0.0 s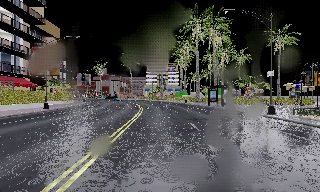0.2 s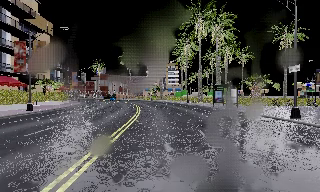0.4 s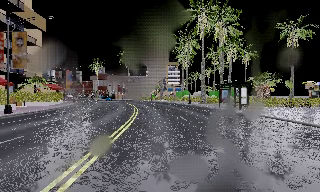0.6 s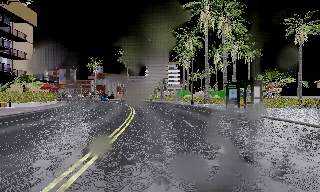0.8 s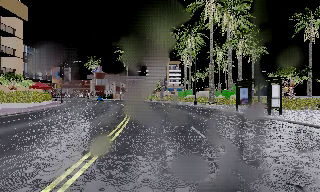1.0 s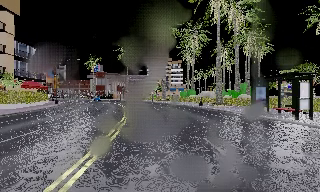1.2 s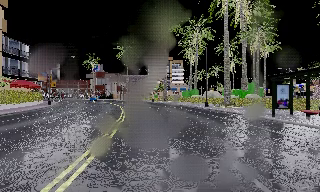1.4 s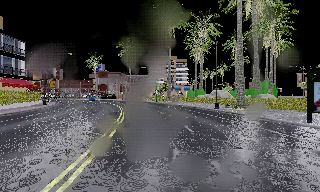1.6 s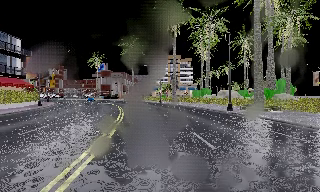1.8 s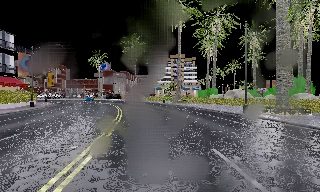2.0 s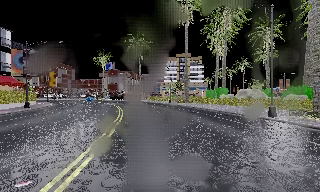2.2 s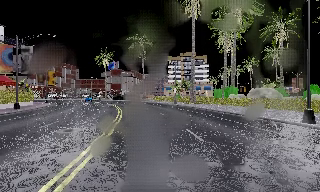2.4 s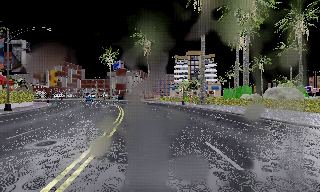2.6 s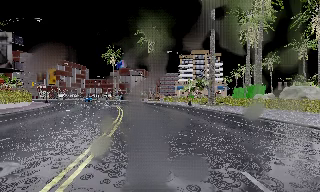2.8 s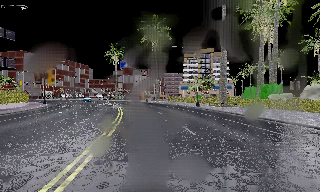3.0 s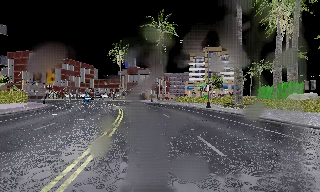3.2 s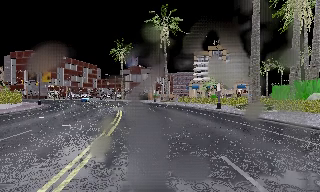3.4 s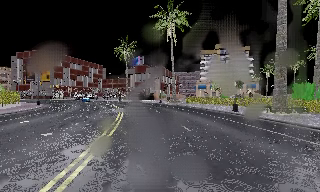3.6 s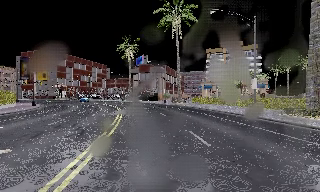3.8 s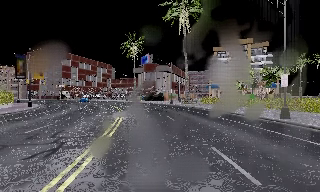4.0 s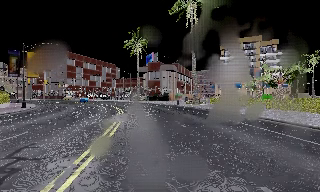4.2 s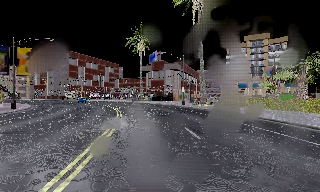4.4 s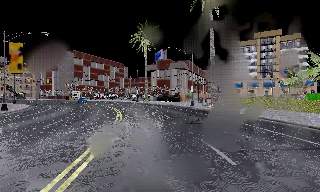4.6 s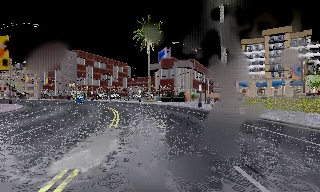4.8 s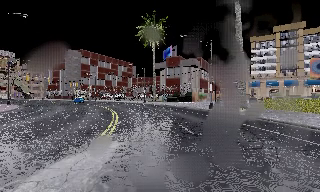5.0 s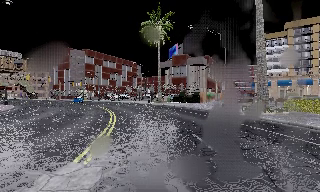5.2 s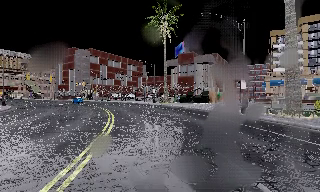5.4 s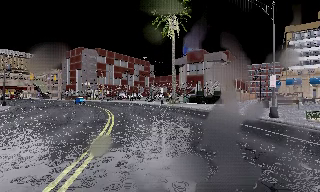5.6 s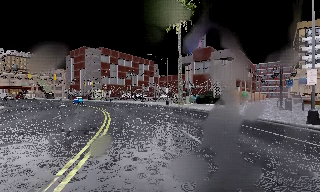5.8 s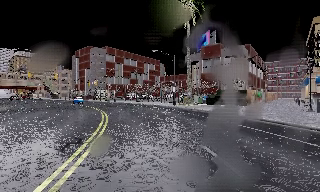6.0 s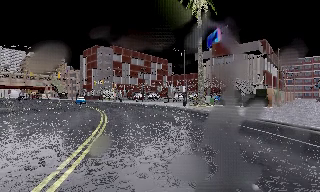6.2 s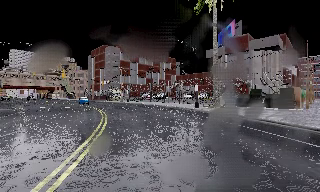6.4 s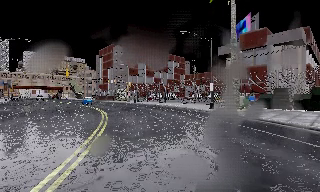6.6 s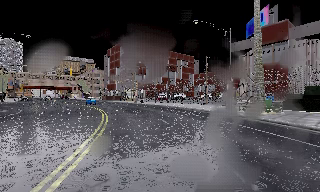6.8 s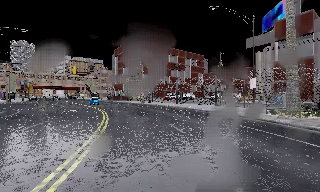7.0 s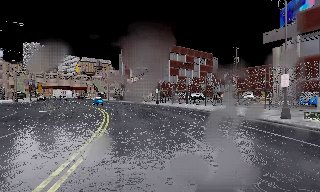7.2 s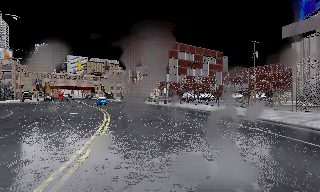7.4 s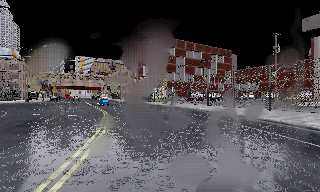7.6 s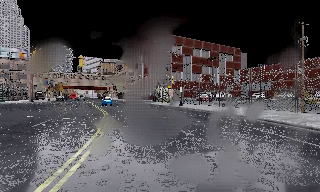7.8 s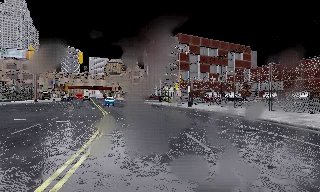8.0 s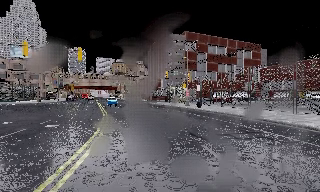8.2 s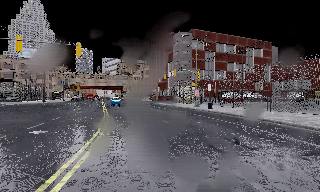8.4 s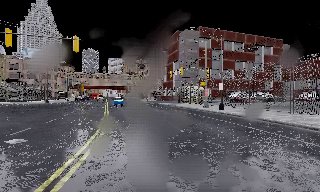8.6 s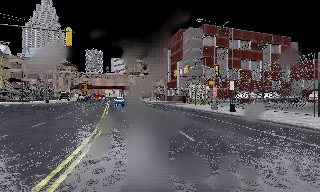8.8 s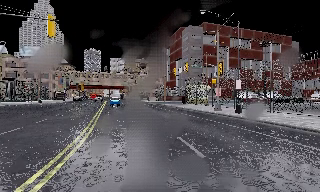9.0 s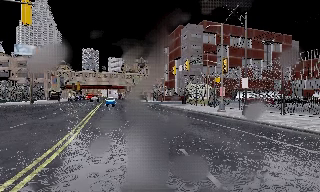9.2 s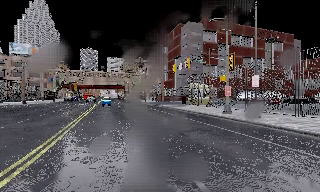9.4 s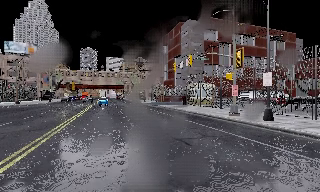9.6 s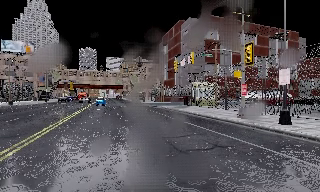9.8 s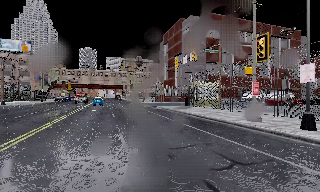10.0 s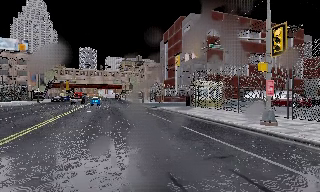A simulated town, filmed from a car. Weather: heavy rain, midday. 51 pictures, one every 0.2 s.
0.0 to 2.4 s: The camera swings to its left by about 10 degrees, and the scene slides to the right. It travels forward, about 25 m, so what stands in front looms larger.
2.4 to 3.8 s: The camera swings to its left by about 10 degrees, and the scene slides to the right. It travels forward, about 15 m, so what stands in front looms larger.
3.8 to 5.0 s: The camera travels forward, about 13 m, so what stands in front looms larger.
5.0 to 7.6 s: The camera pans to its left, which is counterclockwise from overhead, by about 30 degrees. It travels forward, about 25 m.
7.6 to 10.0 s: The camera travels forward, about 17 m, so what stands in front looms larger.
The film runs forward here.
